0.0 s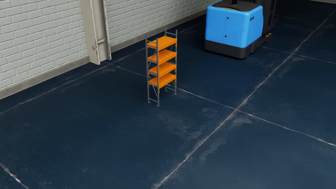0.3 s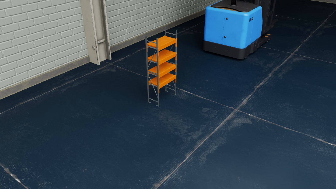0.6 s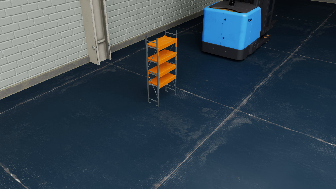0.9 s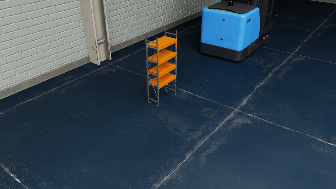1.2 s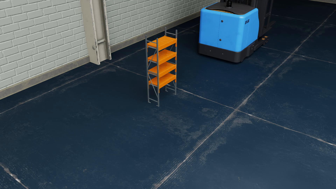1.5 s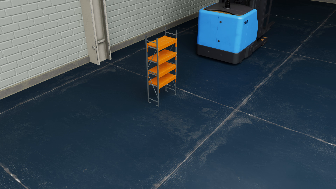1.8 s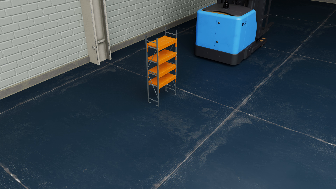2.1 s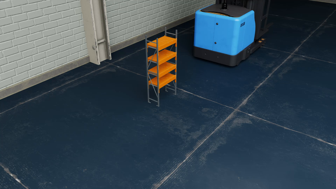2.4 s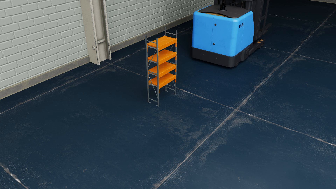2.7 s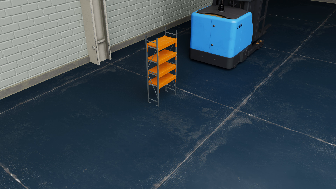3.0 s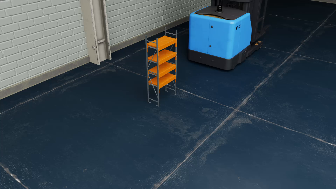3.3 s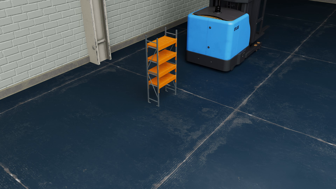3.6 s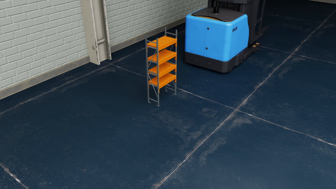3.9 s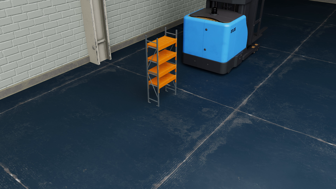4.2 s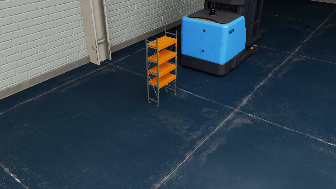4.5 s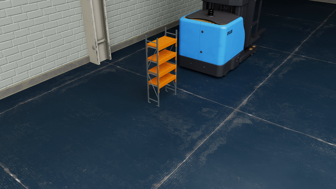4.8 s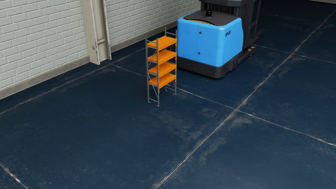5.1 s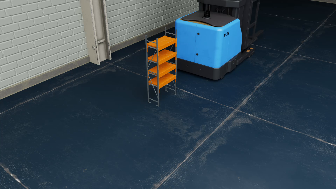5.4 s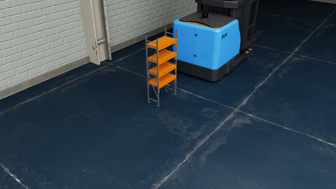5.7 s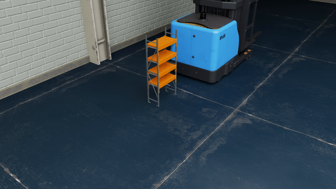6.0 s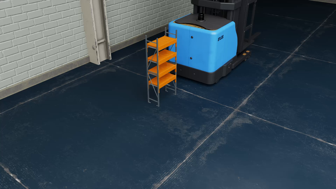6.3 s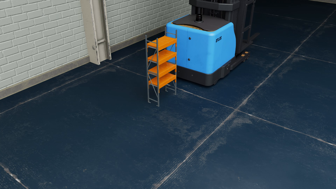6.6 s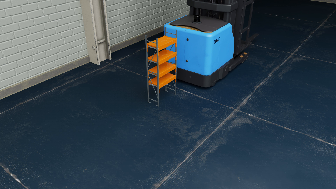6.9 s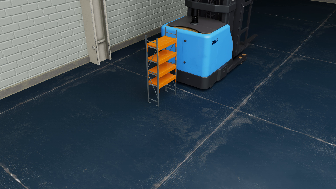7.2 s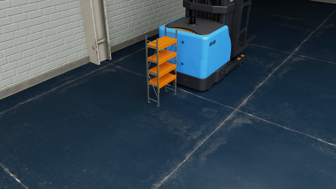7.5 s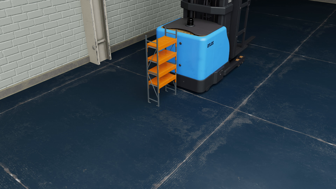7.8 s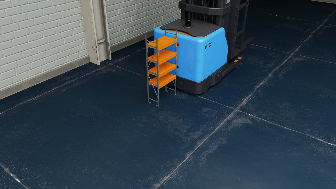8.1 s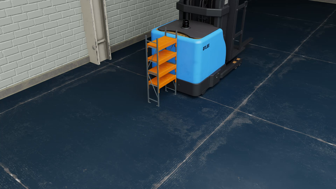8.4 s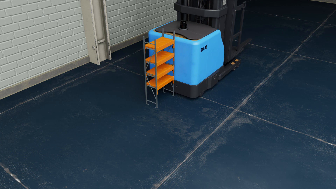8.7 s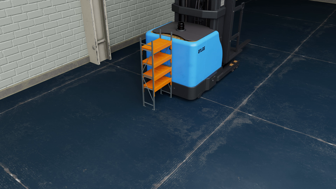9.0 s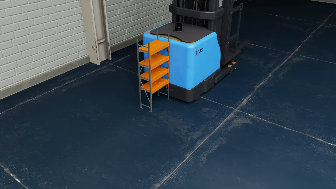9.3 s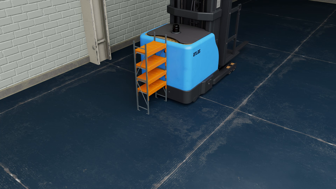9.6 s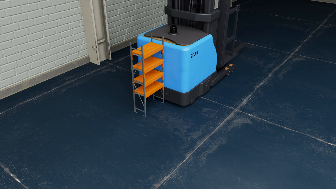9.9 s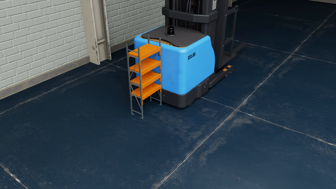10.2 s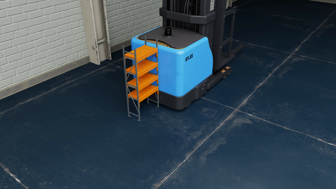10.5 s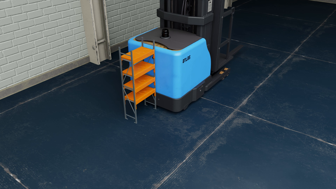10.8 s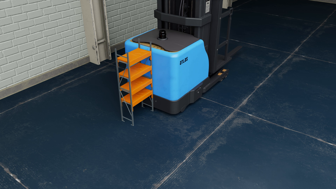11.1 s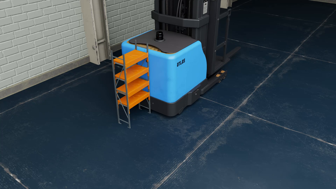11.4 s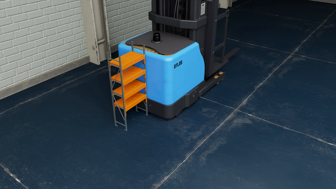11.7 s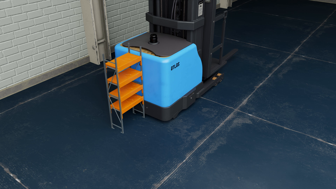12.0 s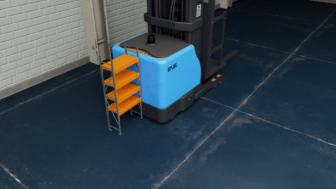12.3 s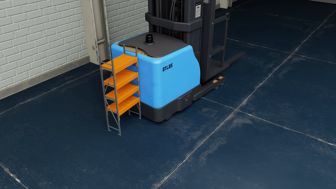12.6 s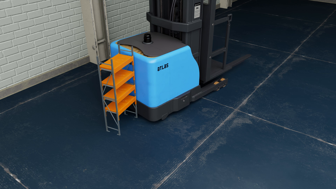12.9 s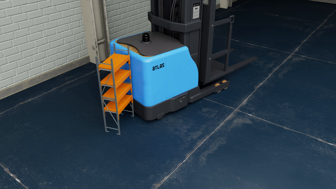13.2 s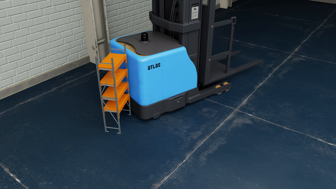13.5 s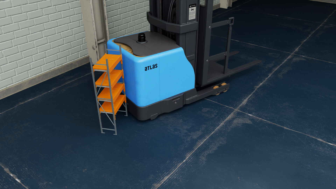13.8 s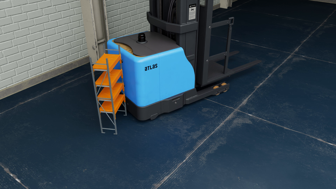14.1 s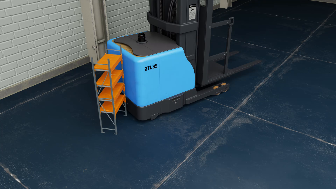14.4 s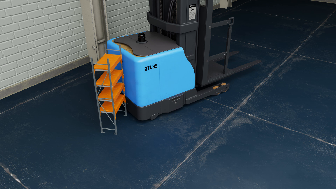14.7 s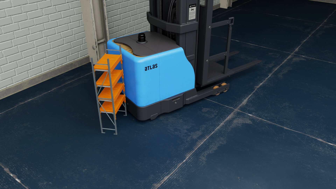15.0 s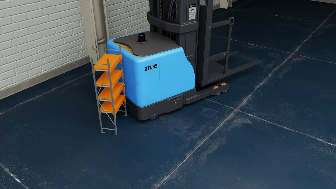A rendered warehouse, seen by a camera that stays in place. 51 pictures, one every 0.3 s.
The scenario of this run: A forklift runs into an object in its way.
